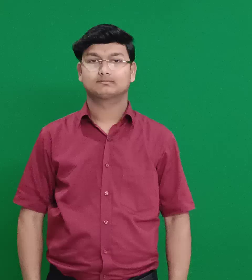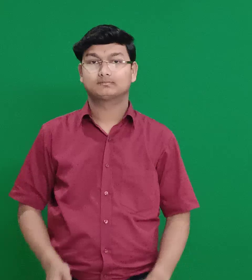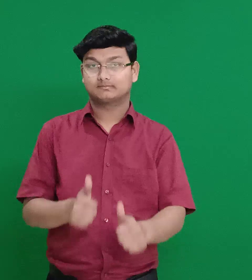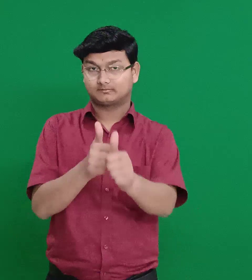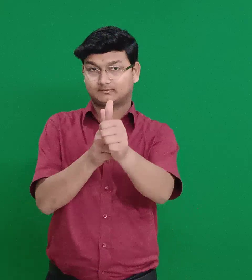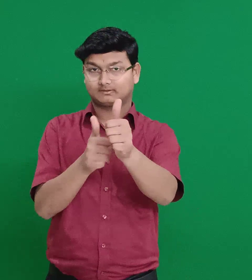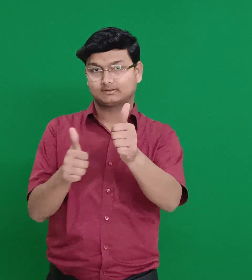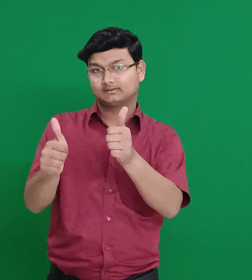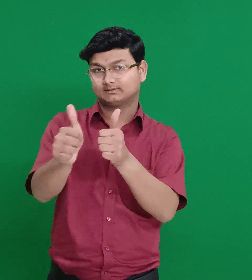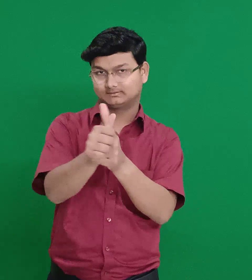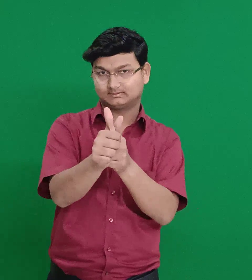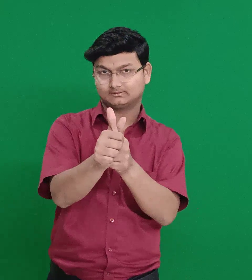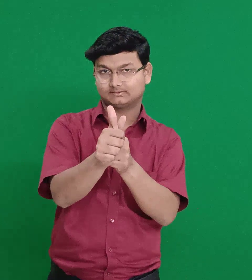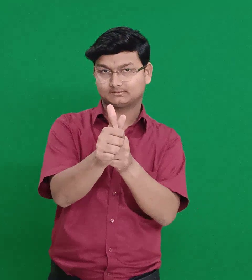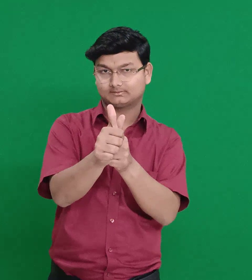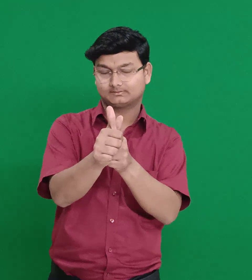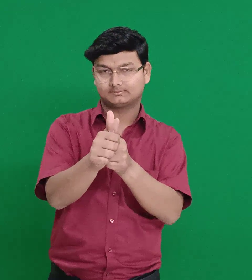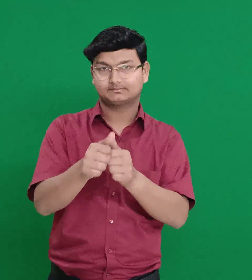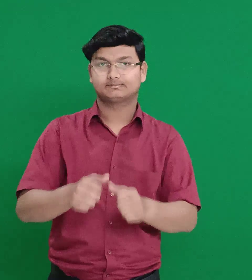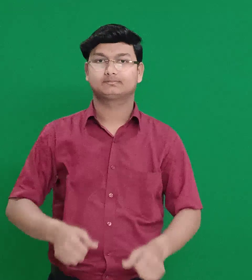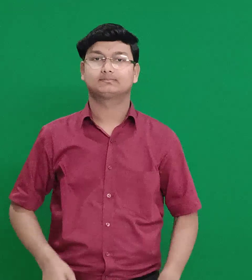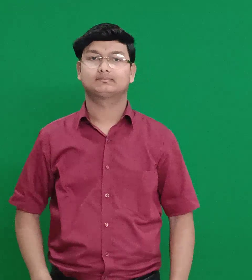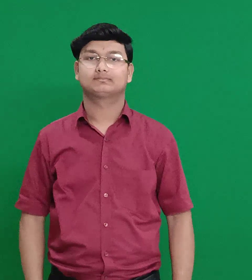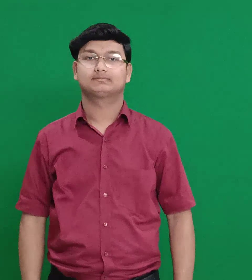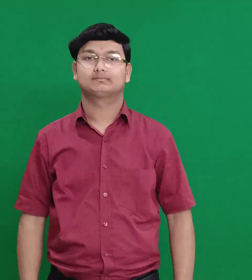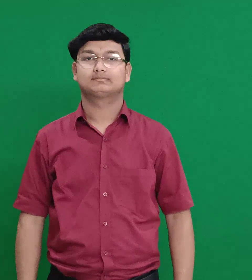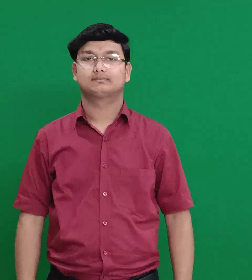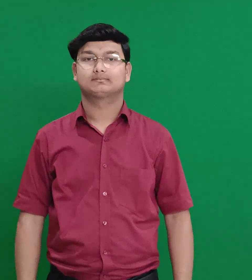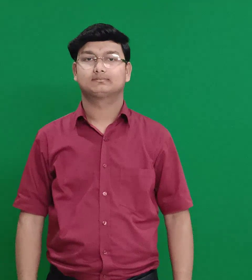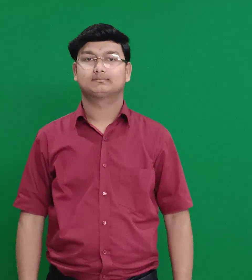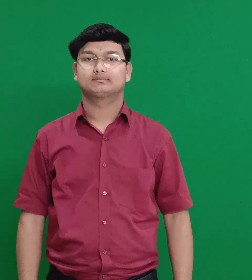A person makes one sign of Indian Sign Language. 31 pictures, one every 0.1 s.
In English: assos
